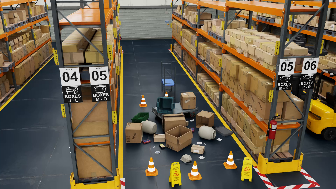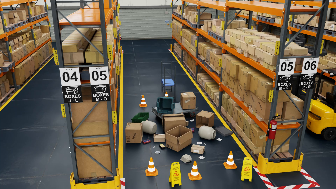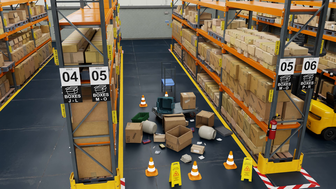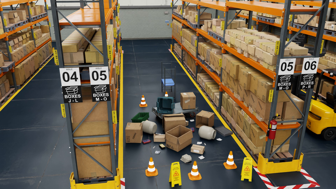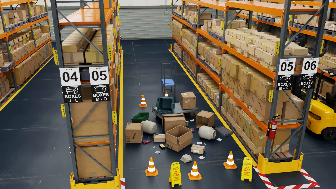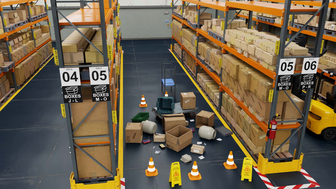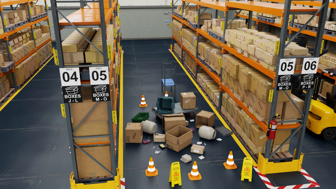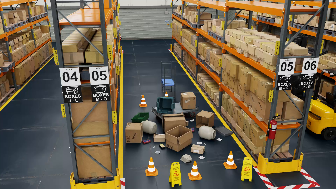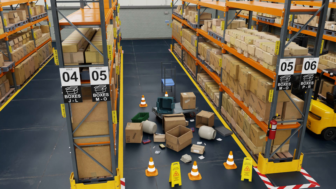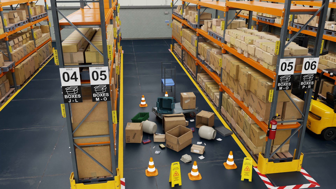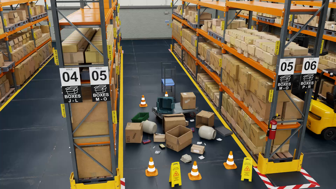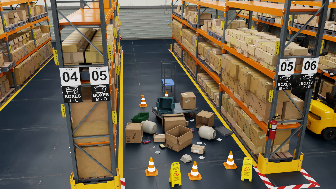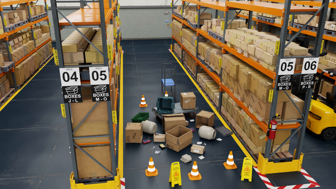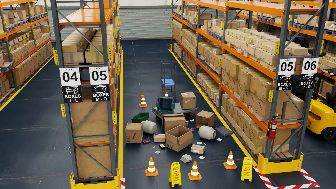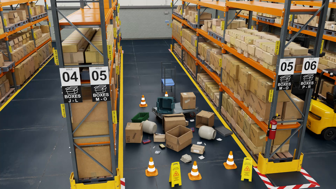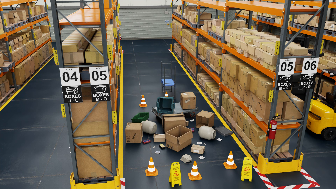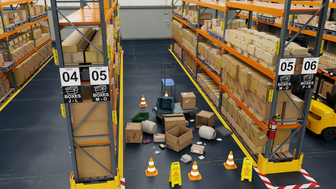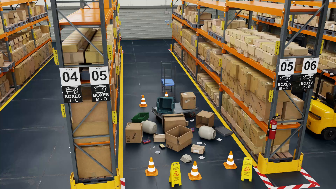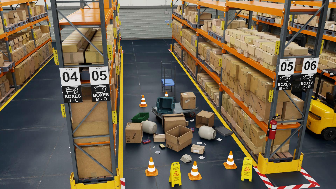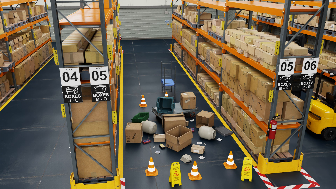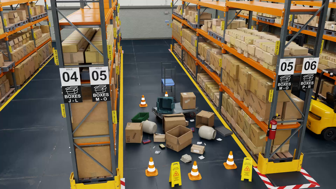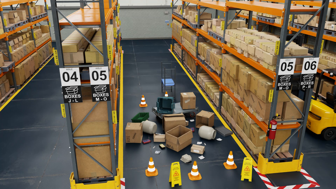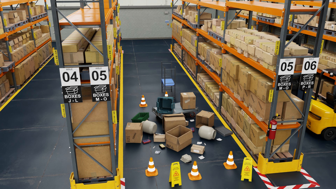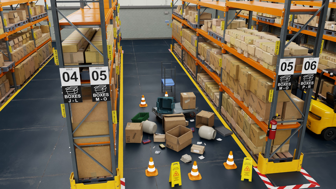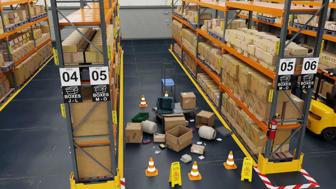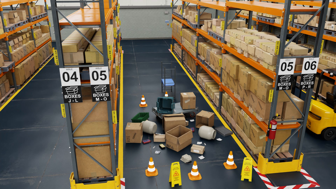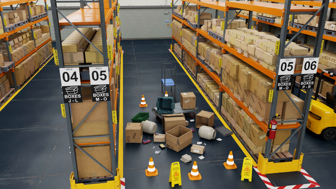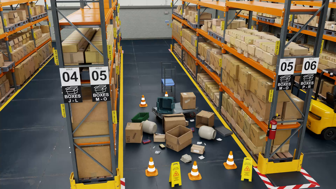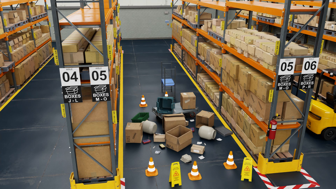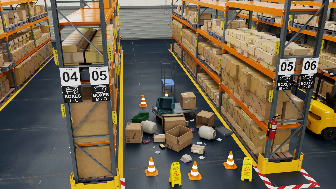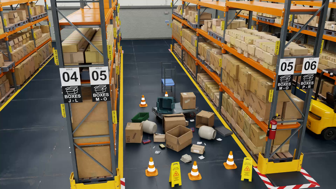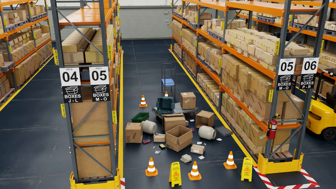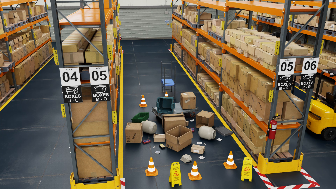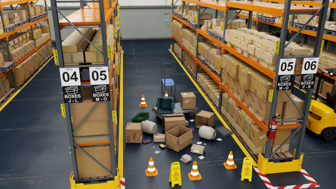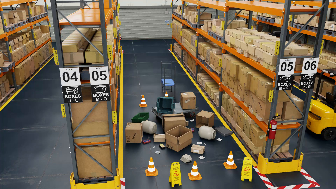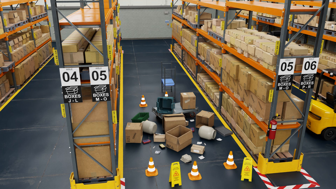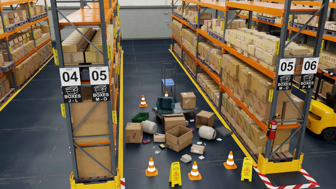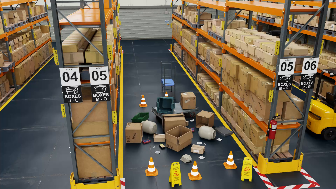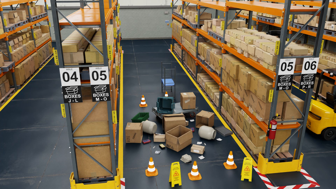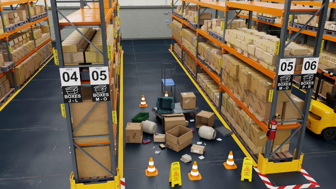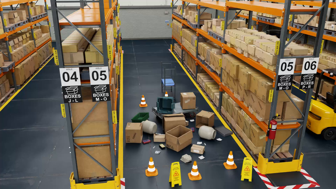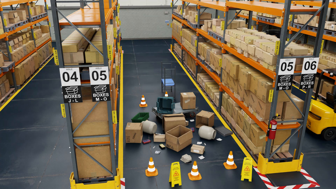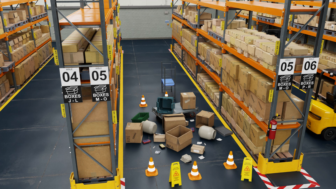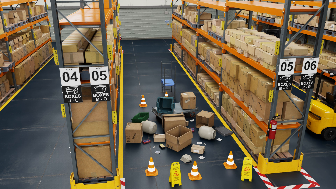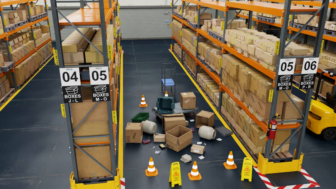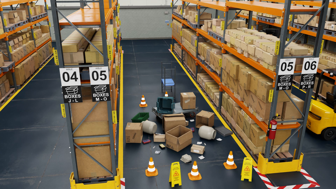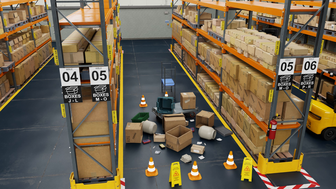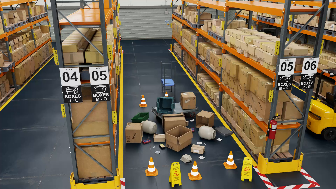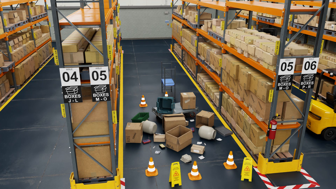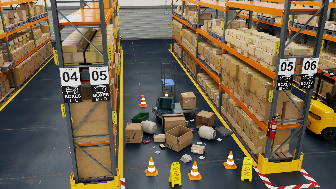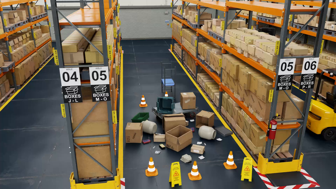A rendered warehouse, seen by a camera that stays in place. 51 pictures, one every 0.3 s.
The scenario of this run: A forklift runs into an object in its way.
